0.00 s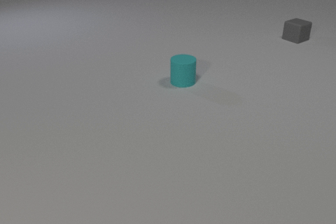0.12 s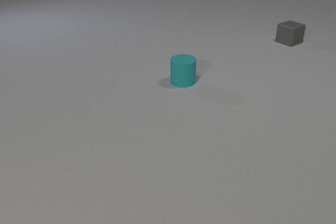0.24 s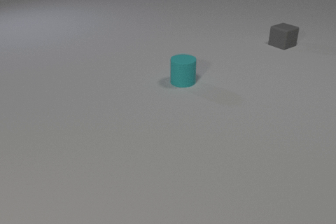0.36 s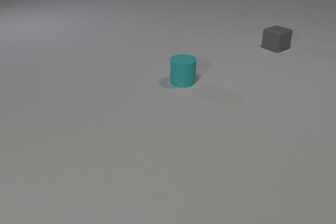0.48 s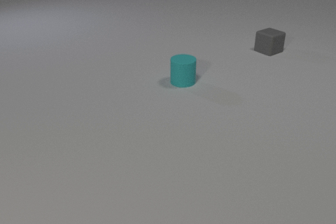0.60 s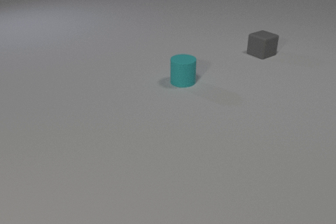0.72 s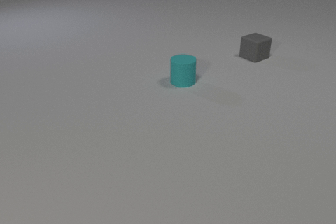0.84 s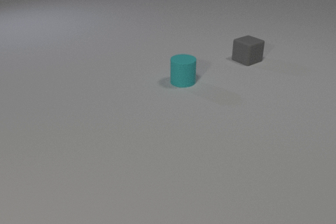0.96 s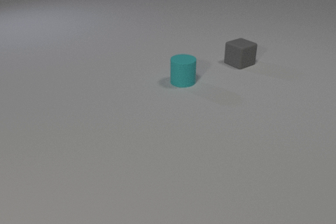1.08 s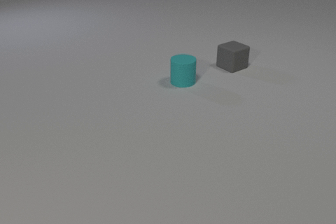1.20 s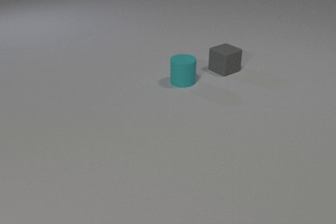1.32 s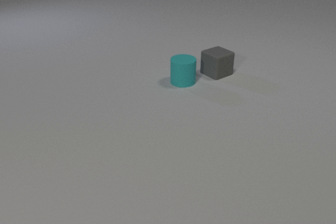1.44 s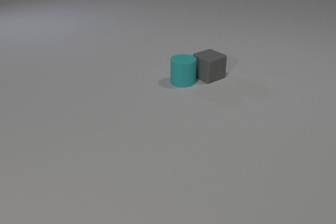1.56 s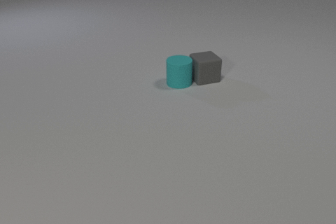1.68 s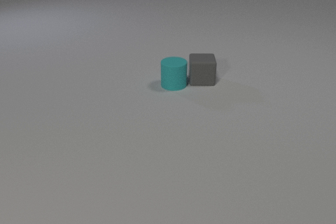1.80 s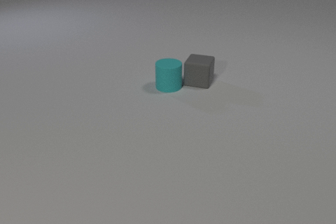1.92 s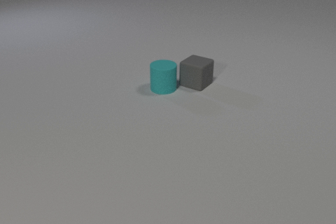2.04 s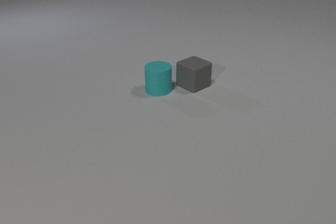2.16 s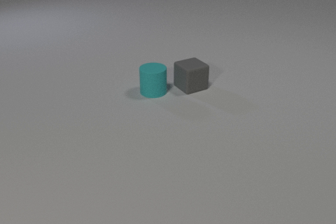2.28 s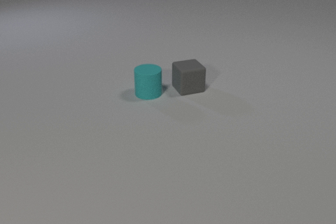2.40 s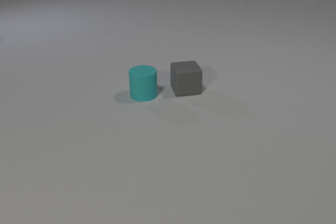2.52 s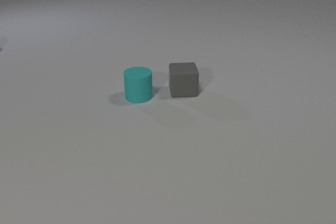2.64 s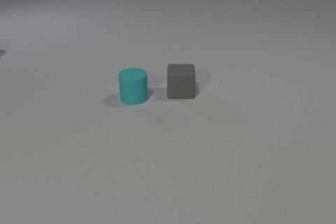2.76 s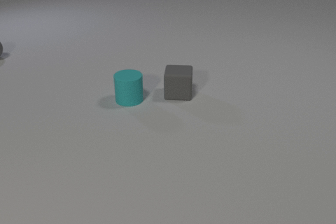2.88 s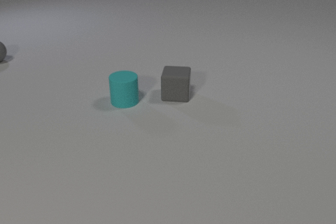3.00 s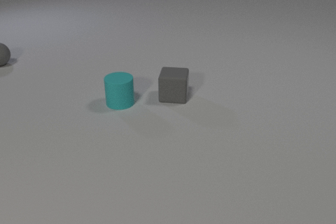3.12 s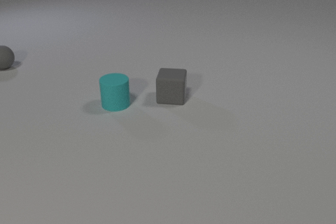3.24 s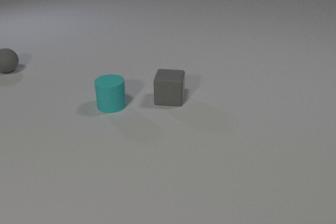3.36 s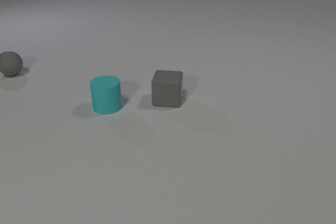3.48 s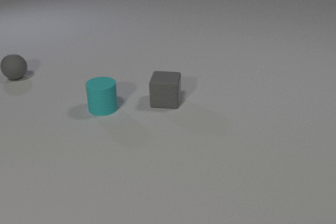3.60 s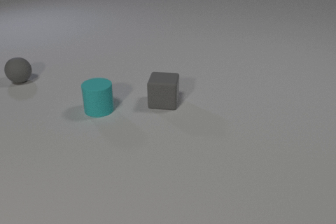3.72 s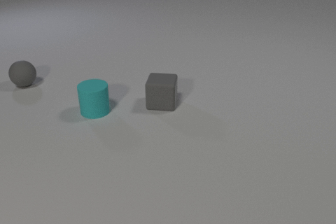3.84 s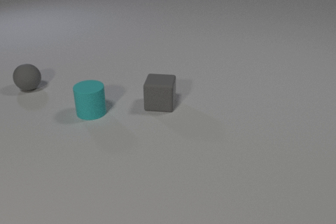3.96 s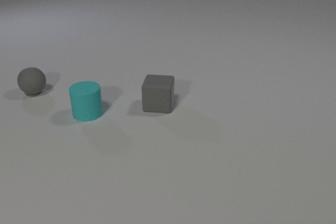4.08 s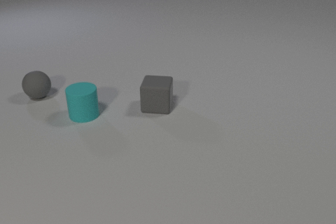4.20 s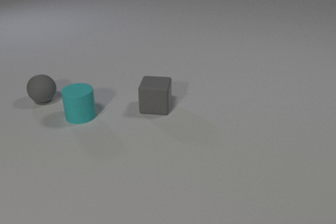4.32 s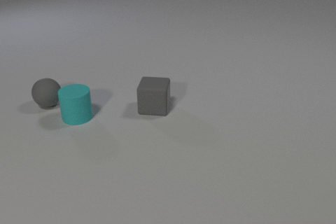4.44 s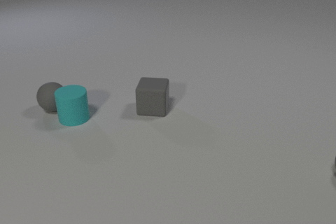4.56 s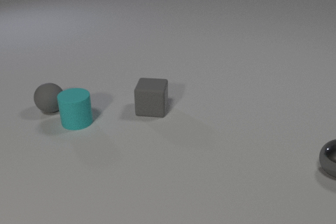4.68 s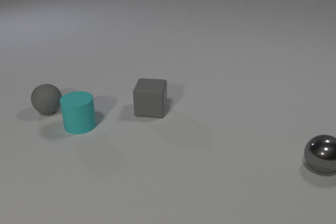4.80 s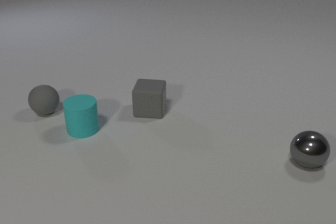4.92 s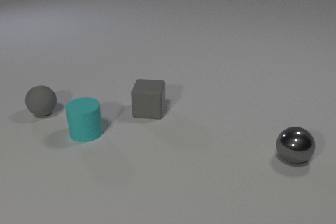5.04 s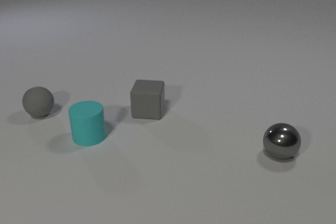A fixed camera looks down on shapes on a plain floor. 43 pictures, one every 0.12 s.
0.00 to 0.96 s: The gray rubber cube slides toward the camera and to the left.
0.96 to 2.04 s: The gray rubber cube slides toward the camera and to the left, spins clockwise seen from above by about 90 degrees, its near face sliding to the left. The cyan rubber cylinder slides to the left and toward the camera. The gray rubber cube and the cyan rubber cylinder collide.
2.04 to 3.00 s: The gray rubber cube slides toward the camera and to the left, spins clockwise seen from above by about 45 degrees, its near face sliding to the left. The cyan rubber cylinder slides to the left and toward the camera. The gray rubber sphere comes in at the left edge, rolls toward the camera.
3.00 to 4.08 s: The gray rubber cube slides toward the camera and to the left. The cyan rubber cylinder slides to the left and toward the camera. The gray rubber sphere rolls toward the camera.
4.08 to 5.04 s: The gray rubber cube slides toward the camera and to the left. The cyan rubber cylinder slides toward the camera. The gray rubber sphere rolls toward the camera. The gray metal sphere comes in at the right edge, rolls to the left. The cyan rubber cylinder and the gray rubber sphere collide.
What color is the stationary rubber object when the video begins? cyan.
What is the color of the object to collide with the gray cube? cyan.
How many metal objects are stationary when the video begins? 0.
